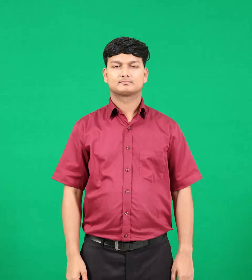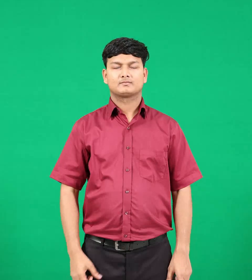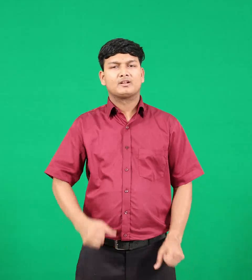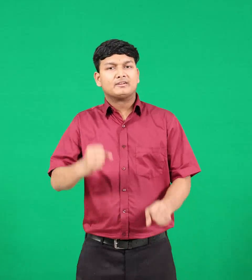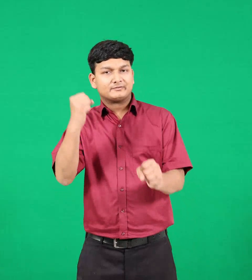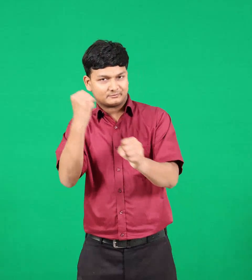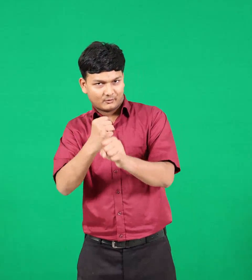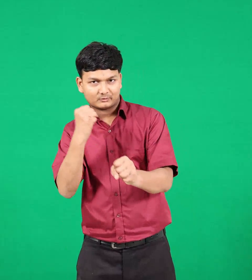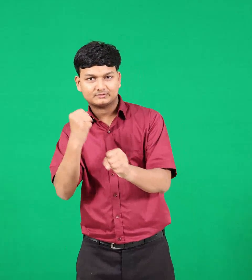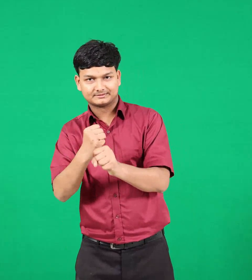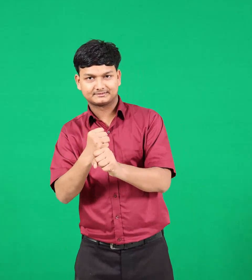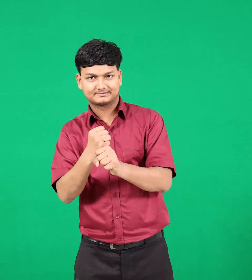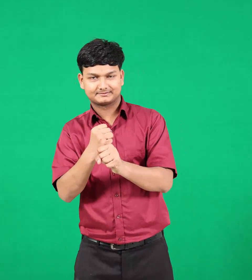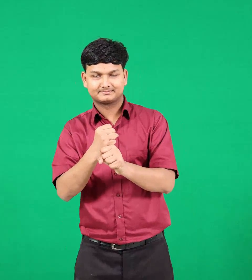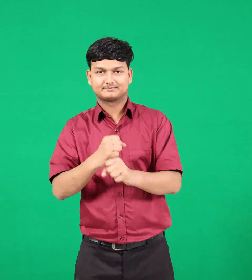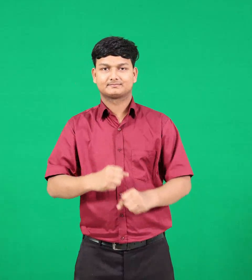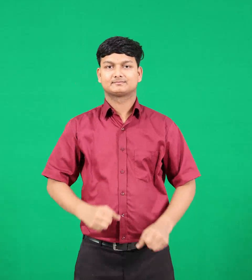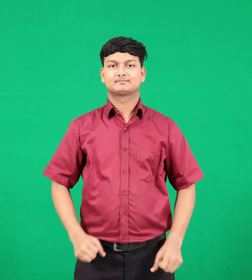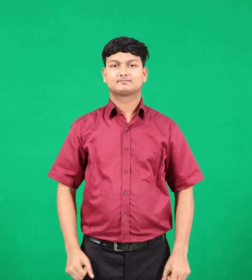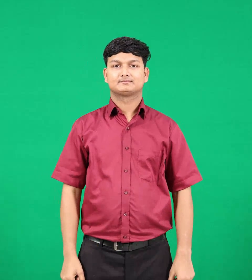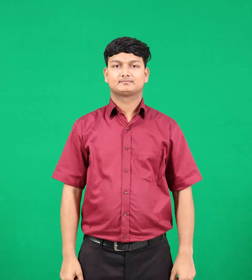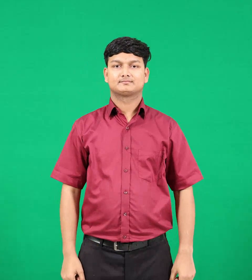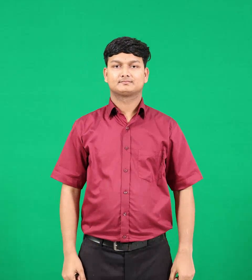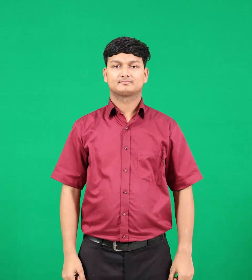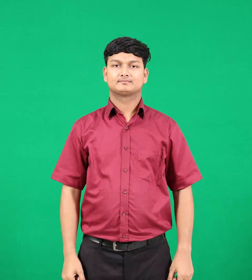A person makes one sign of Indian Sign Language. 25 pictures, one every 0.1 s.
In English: government
